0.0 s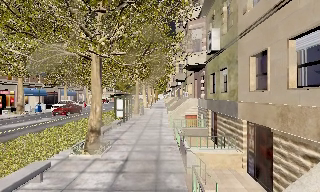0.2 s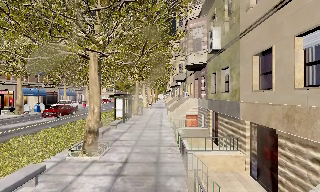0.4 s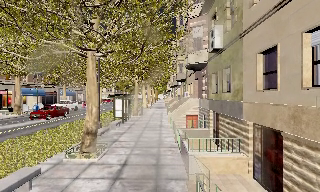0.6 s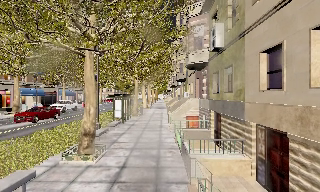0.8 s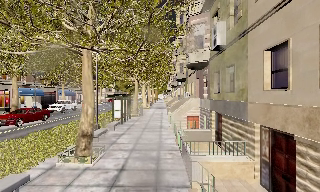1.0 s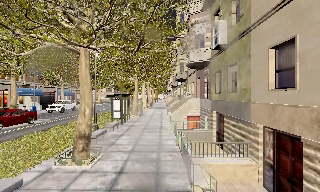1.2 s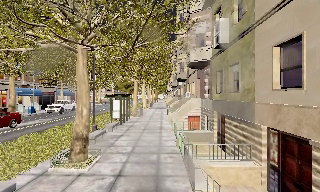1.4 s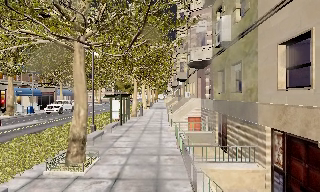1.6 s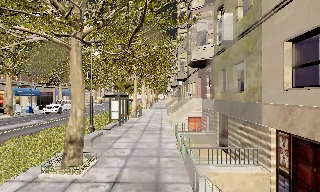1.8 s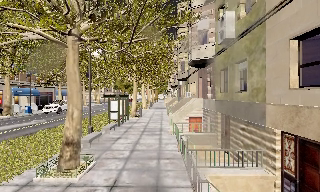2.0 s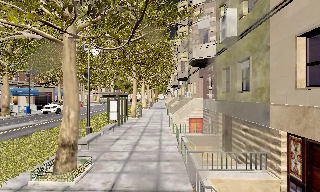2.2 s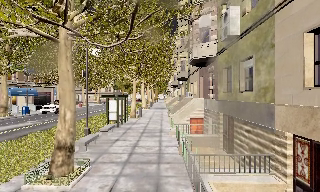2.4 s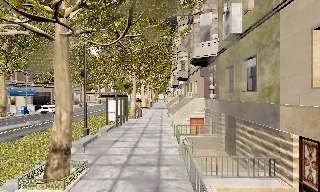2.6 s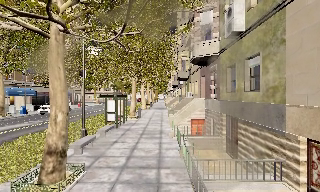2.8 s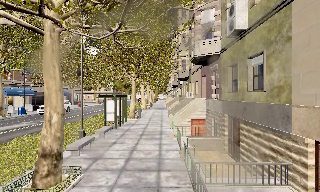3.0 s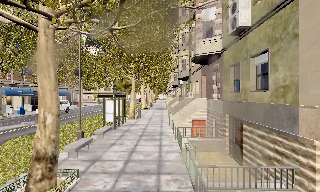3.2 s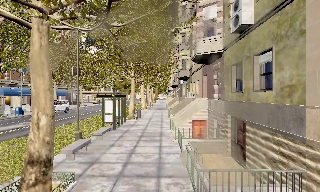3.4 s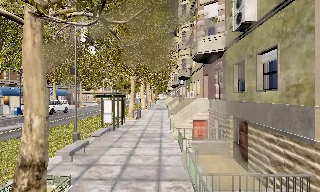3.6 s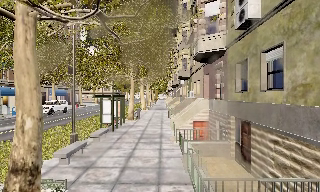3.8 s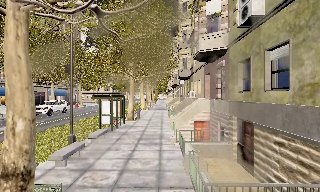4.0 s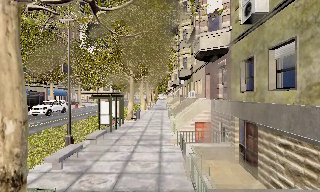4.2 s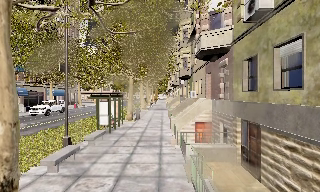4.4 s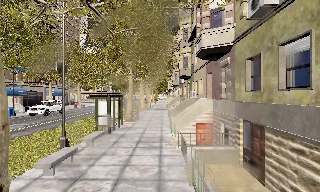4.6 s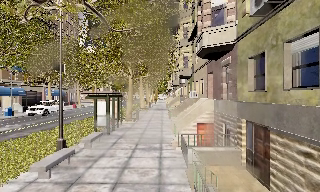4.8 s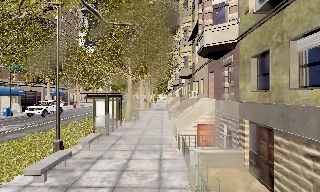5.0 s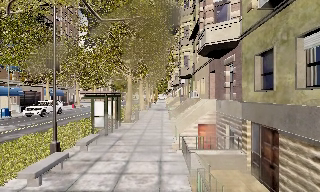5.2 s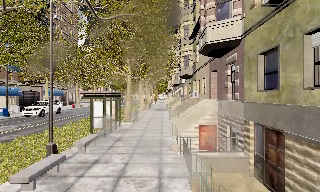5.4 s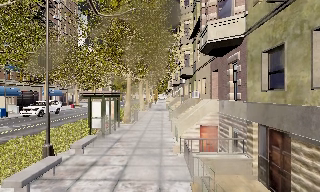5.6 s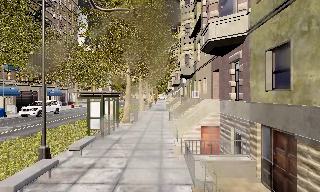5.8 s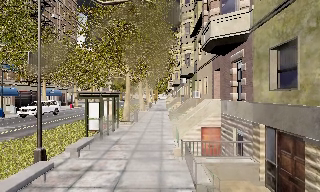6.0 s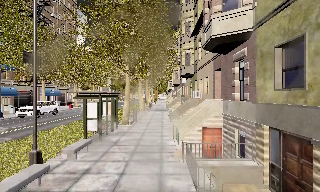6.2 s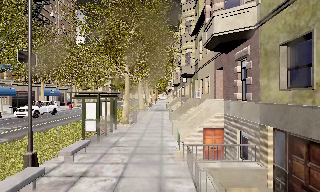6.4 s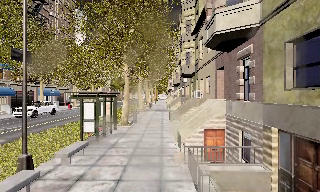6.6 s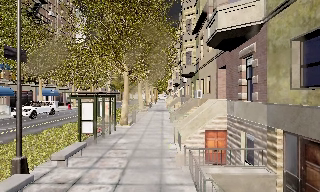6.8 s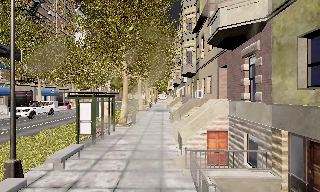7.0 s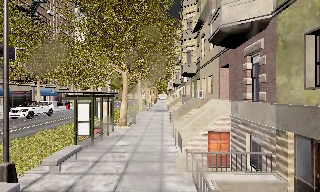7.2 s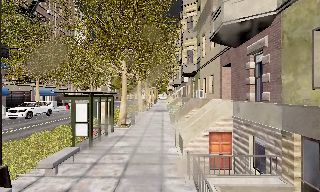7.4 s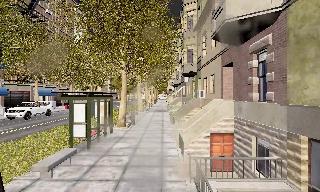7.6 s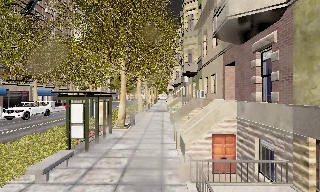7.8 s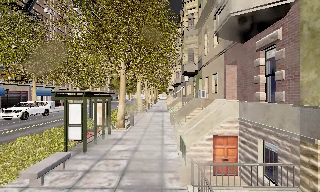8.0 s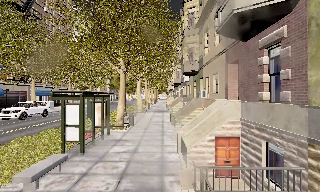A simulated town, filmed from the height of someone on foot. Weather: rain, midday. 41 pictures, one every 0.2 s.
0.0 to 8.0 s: The camera travels forward, about 8 m, so what stands in front looms larger.
The film runs forward here.
